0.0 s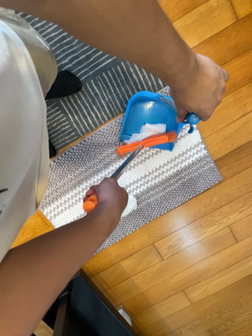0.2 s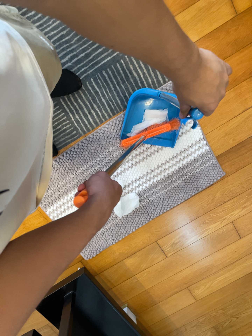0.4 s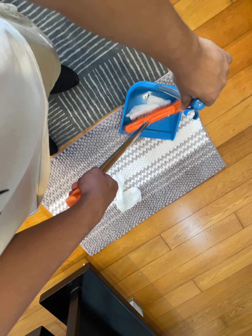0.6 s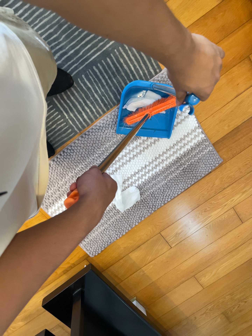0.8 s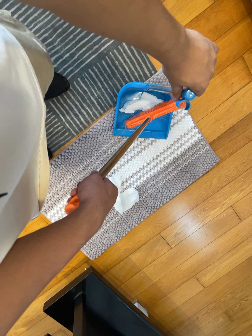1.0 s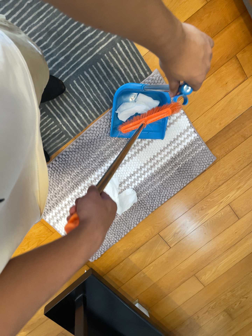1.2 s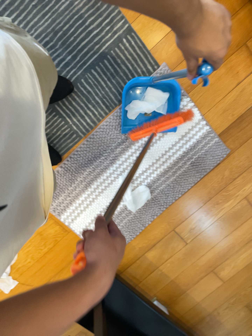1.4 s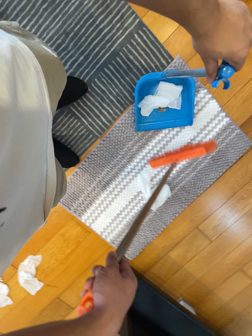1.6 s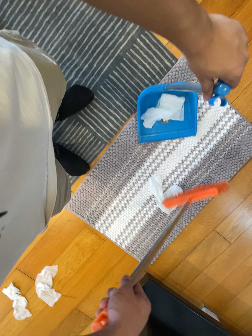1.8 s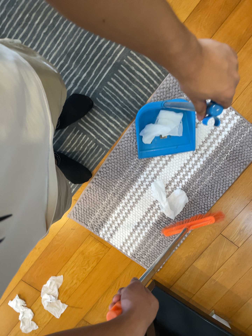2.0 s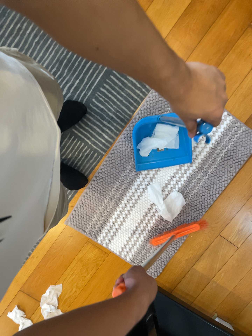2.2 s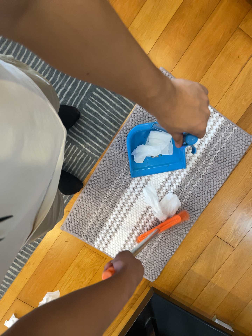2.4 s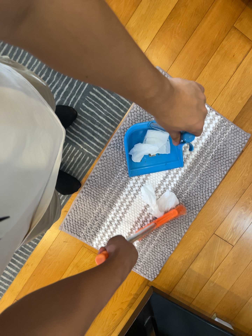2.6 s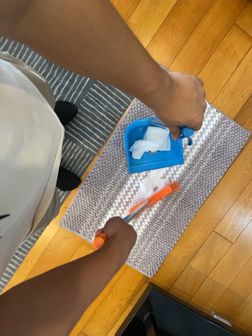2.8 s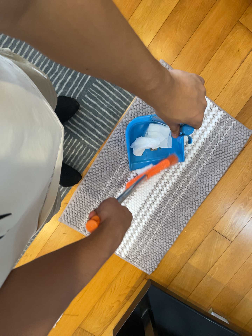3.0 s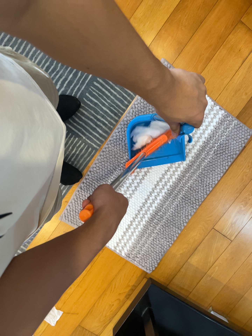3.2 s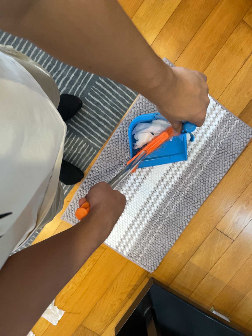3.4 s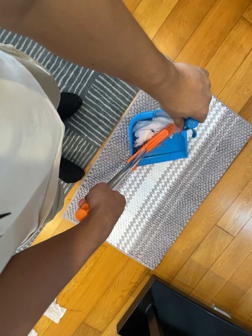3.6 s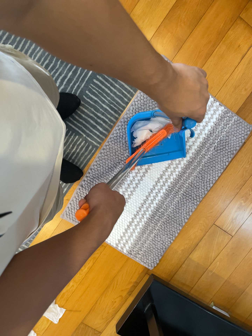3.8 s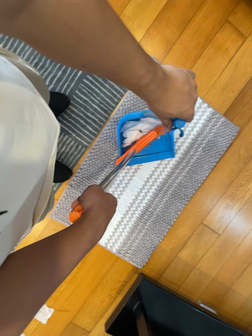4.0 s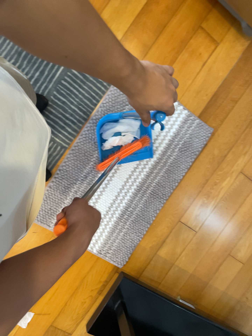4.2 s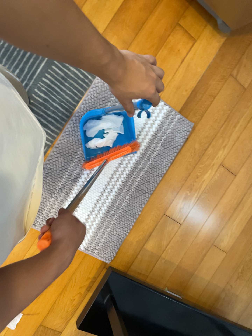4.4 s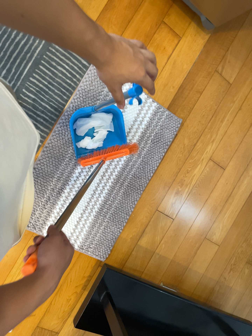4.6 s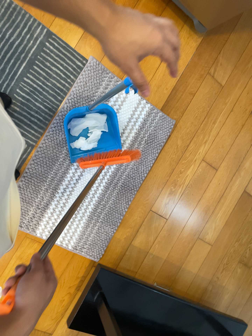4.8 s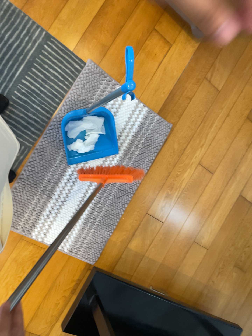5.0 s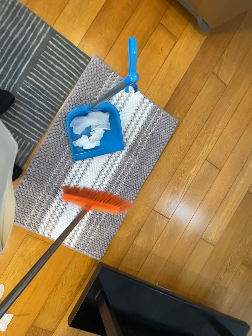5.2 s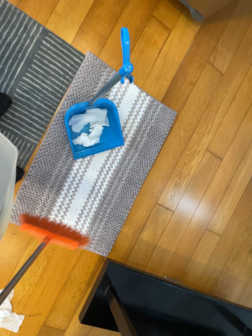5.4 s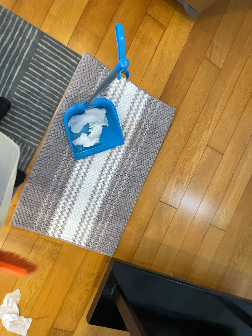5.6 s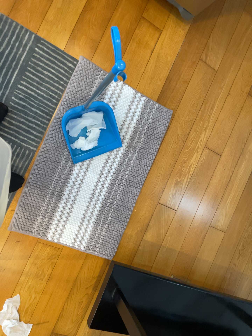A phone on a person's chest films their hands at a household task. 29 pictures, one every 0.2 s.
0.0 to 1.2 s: The camera rolls about its line of sight by about 10 degrees, and the scene rotates counterclockwise.
1.2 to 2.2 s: The camera travels toward the bottom of its view and to its right, about 10 cm. It rolls about its line of sight by about 10 degrees, and the scene rotates counterclockwise.
2.2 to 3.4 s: The camera shifts only a little, or ends up much as it began.
3.4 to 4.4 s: The scene slides to the left, as the camera pans about 15 degrees to its right. It travels backward, about 7 cm, so what stands in front gets smaller.
4.4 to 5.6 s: The camera shifts only a little, or ends up much as it began.
The film runs forward here.
